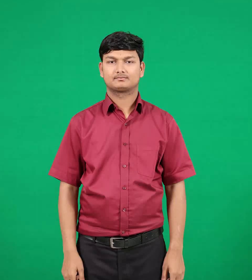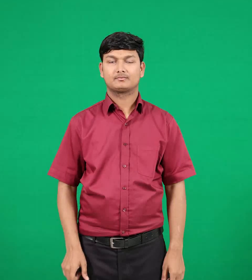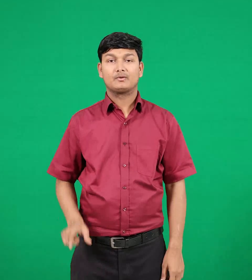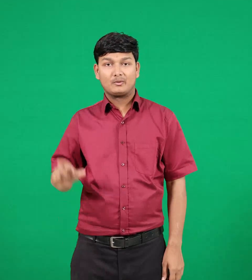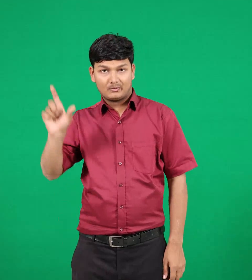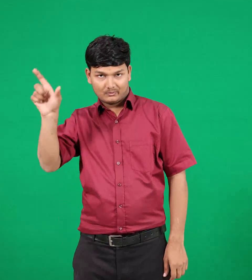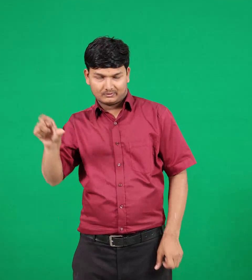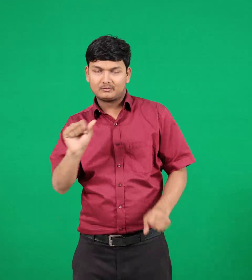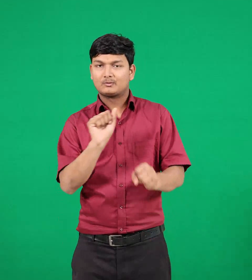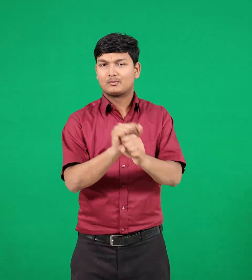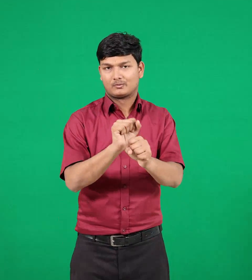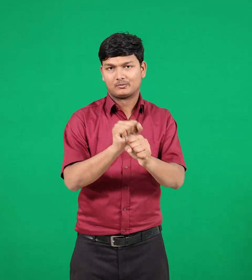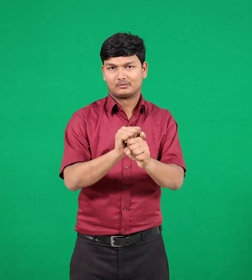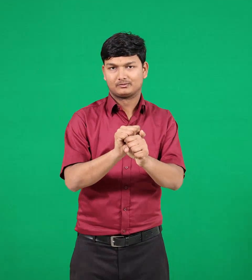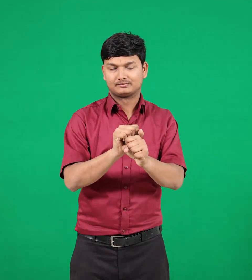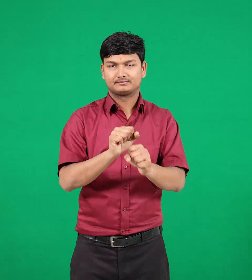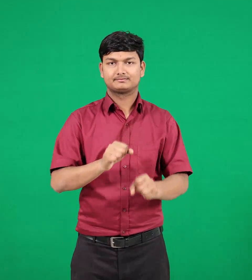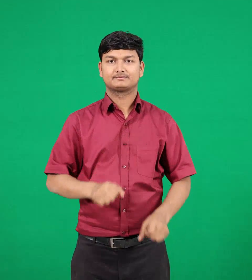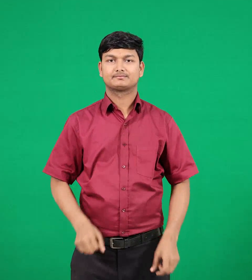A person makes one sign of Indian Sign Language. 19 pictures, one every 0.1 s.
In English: worker
